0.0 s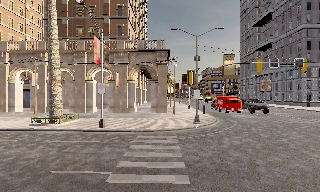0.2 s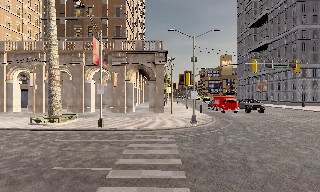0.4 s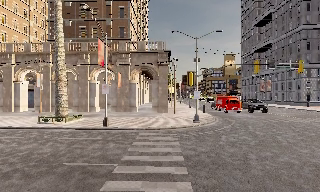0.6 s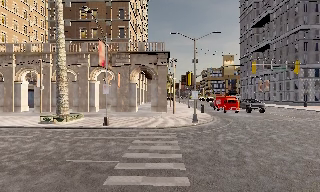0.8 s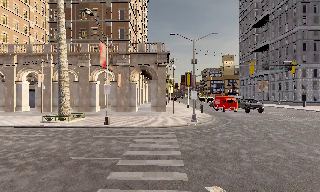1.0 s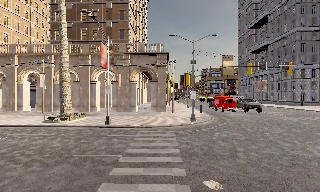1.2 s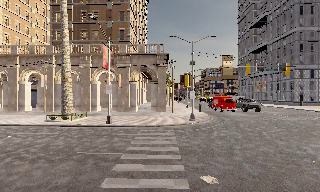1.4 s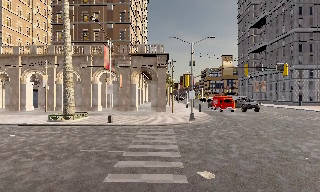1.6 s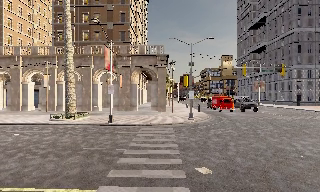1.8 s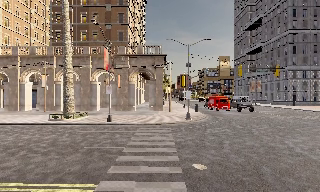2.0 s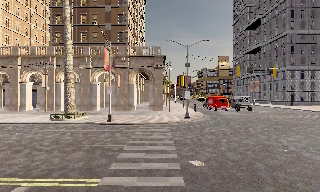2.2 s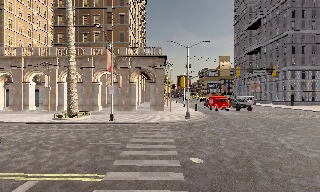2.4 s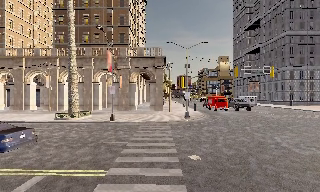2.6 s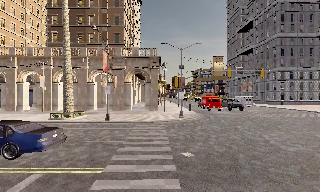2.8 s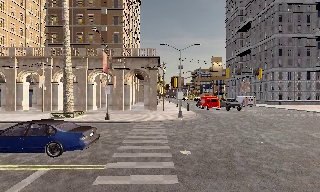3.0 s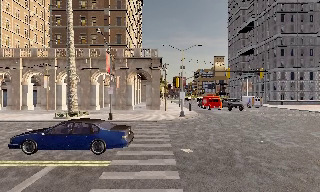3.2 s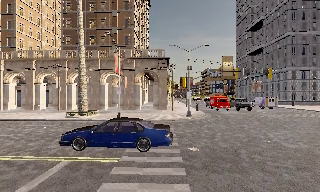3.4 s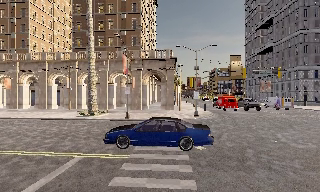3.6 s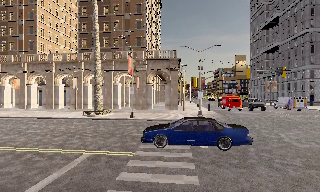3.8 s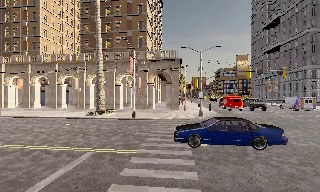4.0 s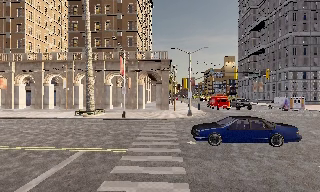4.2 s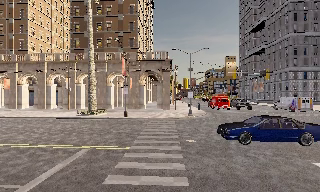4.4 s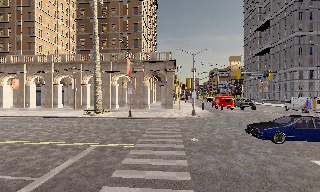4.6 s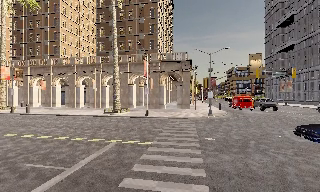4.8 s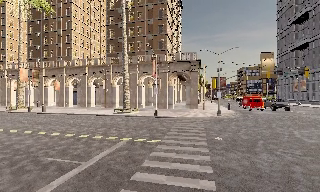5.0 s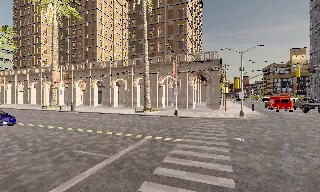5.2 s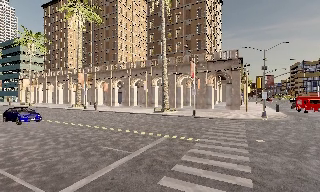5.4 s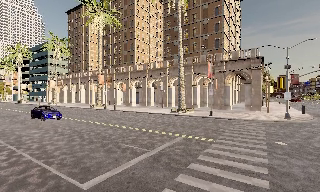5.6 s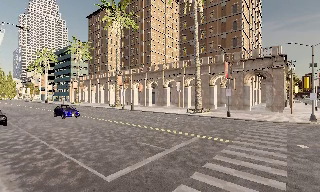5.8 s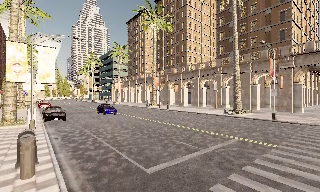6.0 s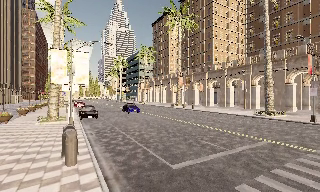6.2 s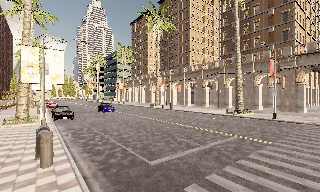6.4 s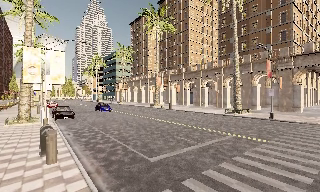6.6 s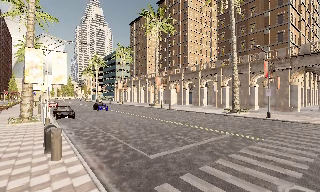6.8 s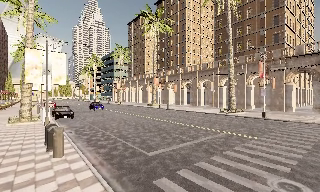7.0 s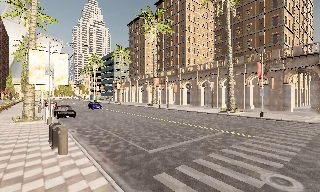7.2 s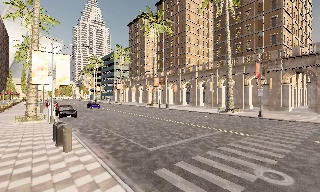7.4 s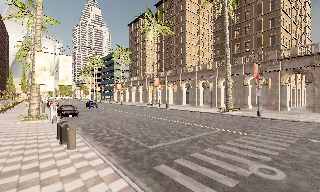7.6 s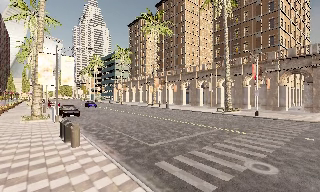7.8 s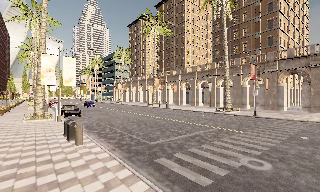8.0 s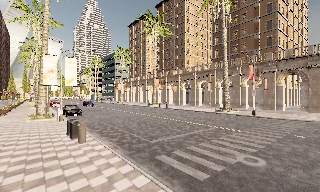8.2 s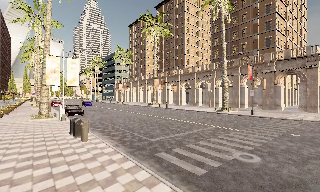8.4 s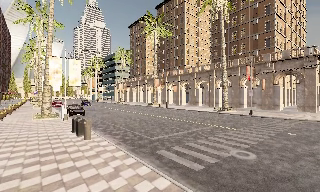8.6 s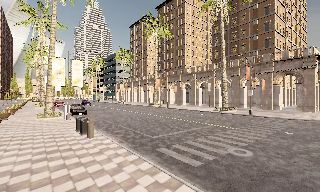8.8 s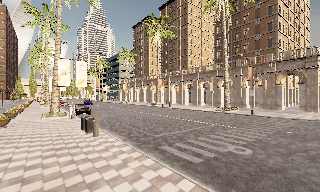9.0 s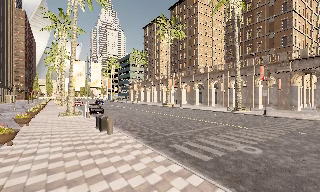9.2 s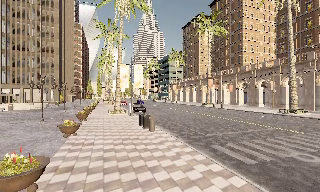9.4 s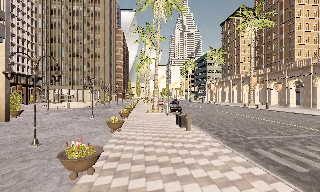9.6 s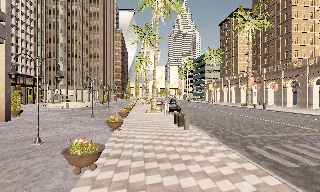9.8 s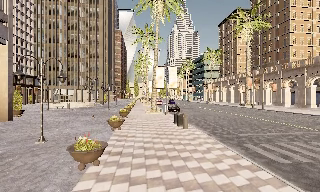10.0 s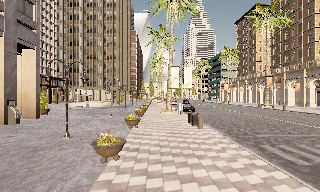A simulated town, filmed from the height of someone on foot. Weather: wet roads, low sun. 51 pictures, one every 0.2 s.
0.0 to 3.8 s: The camera travels backward, about 5 m, so what stands in front gets smaller.
3.8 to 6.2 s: The camera pans to its left, which is counterclockwise from overhead, by about 45 degrees. It travels backward, about 4 m.
6.2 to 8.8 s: The camera travels backward, about 4.5 m, so what stands in front gets smaller.
8.8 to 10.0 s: The camera swings to its left by about 35 degrees, and the scene slides to the right. It travels backward, about 2 m.
The film runs backward here.
